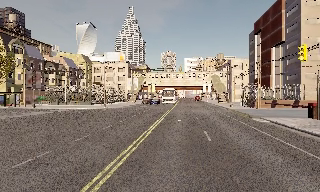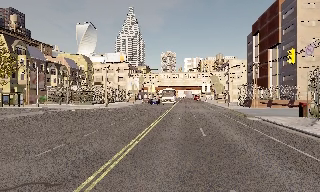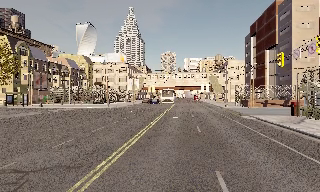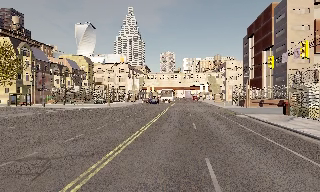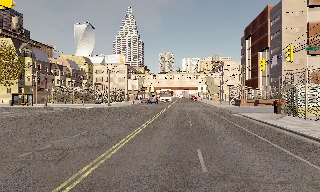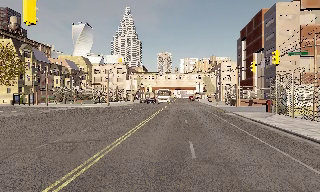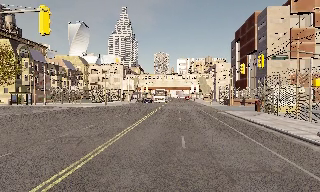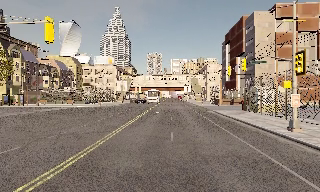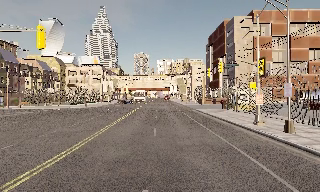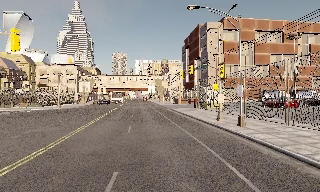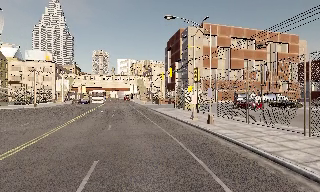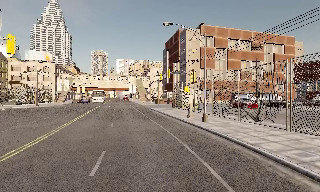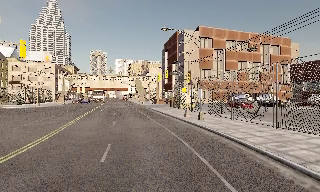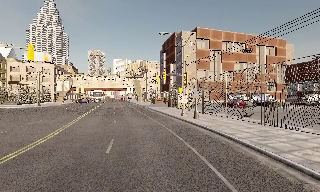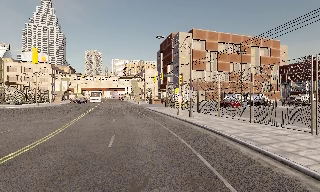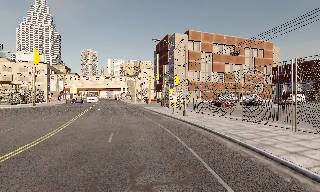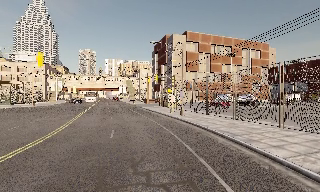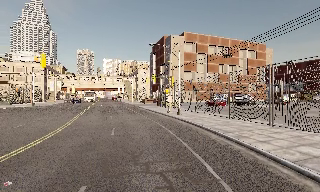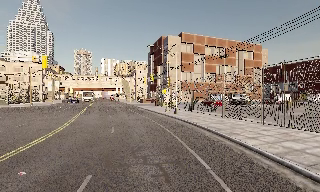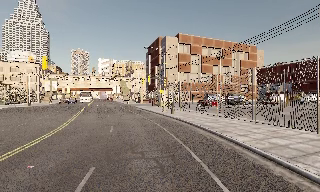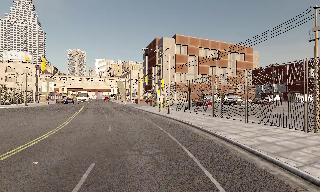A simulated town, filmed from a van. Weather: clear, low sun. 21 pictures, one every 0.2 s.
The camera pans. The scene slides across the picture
to the left.
The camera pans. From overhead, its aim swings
clockwise.
0.0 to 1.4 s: The camera travels backward, about 7 m, so what stands in front gets smaller.
1.4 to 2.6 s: The scene slides to the left, as the camera pans about 20 degrees to its right. It travels backward, about 6 m, so what stands in front gets smaller.
2.6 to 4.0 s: The camera travels backward, about 4.5 m, so what stands in front gets smaller. It loses speed.
The film runs backward here.
